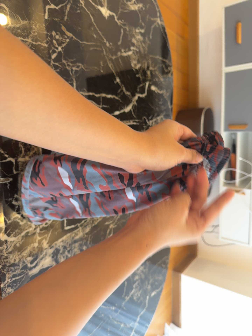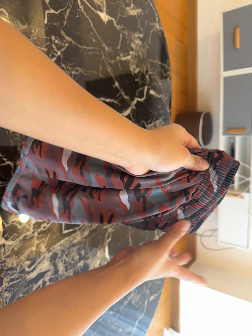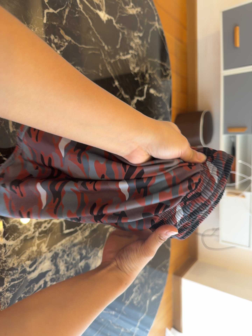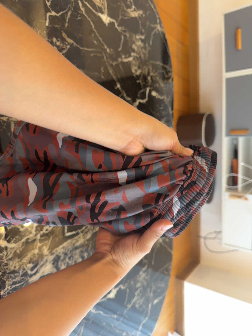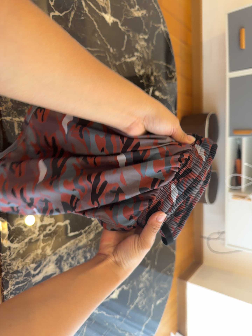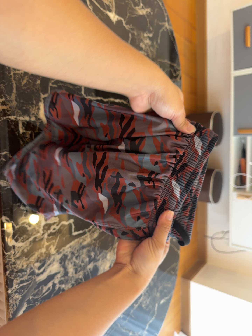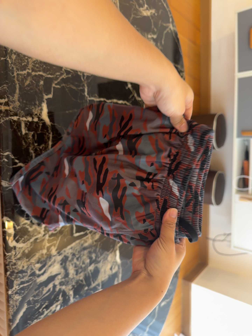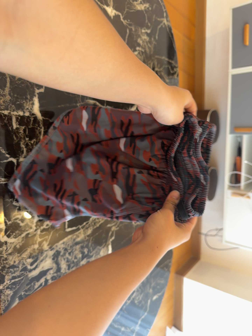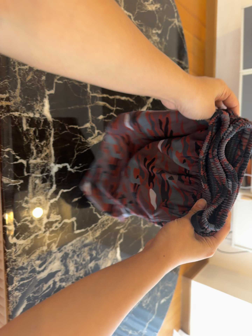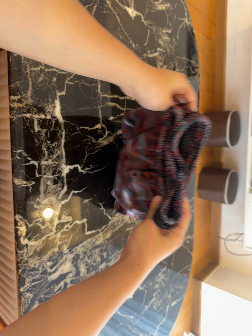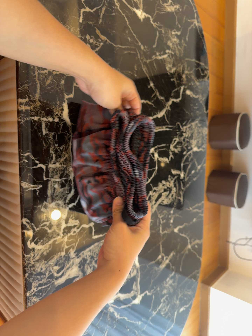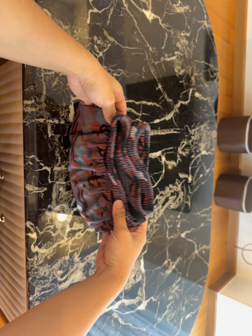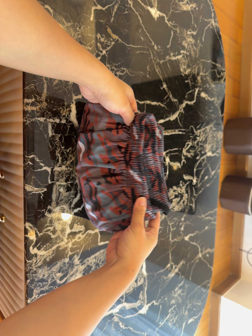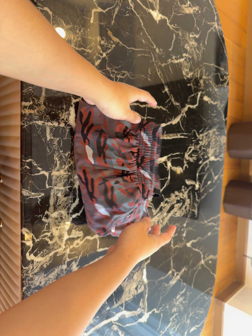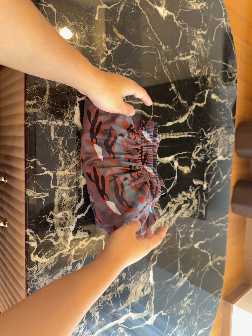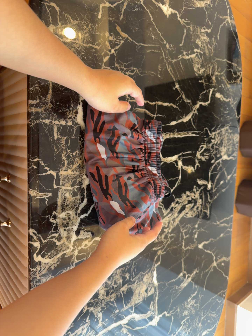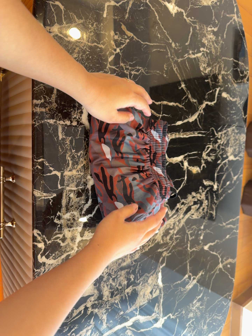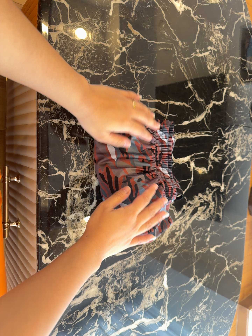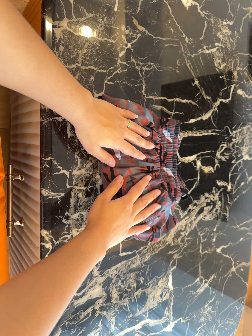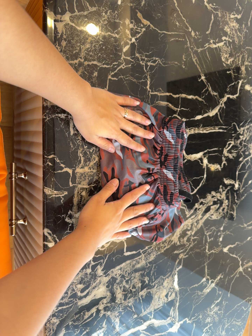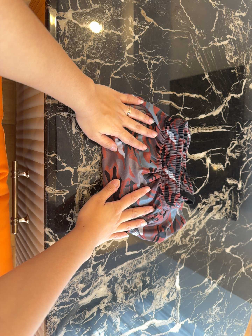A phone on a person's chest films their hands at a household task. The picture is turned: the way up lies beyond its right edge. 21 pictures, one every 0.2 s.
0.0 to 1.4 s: The camera shifts only a little, or ends up much as it began.
1.4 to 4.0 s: The camera pans to its left by about 15 degrees. It travels forward, about 10 cm, so what stands in front looms larger.
The film runs forward here.
